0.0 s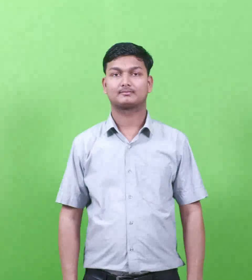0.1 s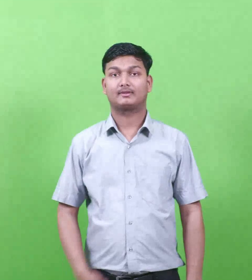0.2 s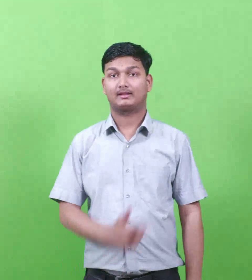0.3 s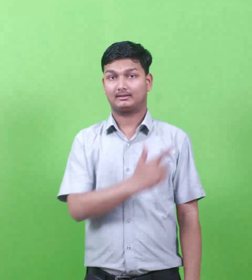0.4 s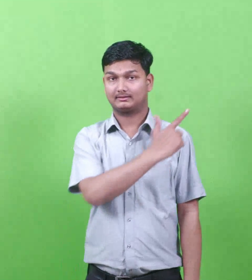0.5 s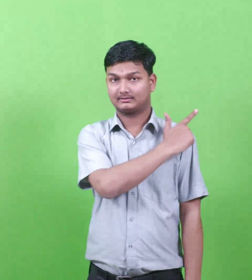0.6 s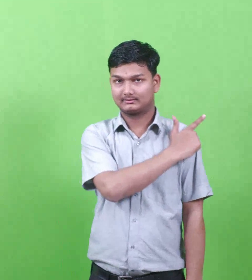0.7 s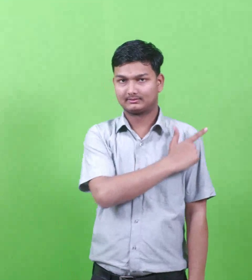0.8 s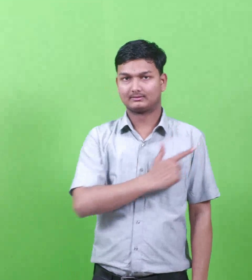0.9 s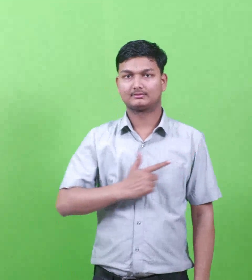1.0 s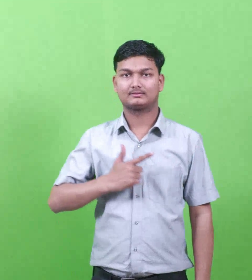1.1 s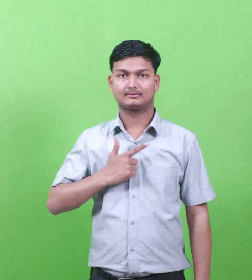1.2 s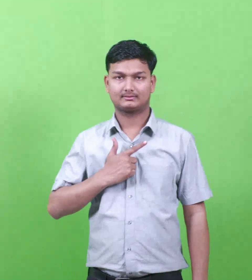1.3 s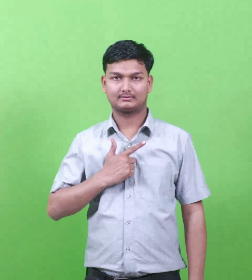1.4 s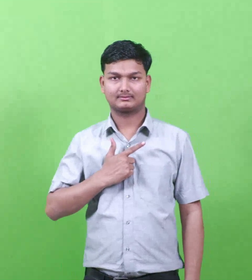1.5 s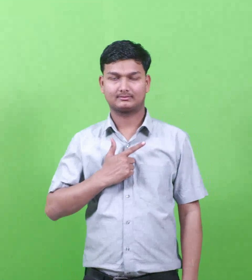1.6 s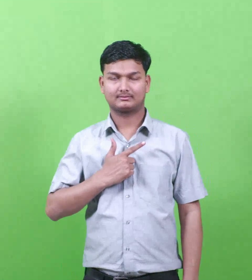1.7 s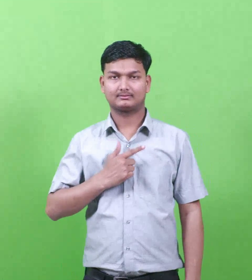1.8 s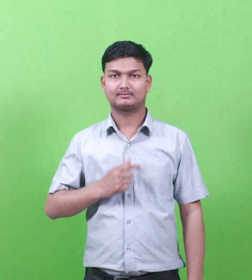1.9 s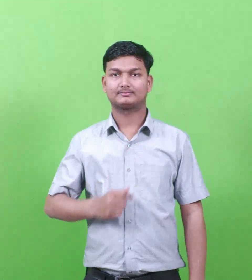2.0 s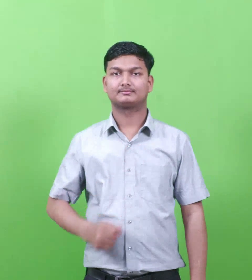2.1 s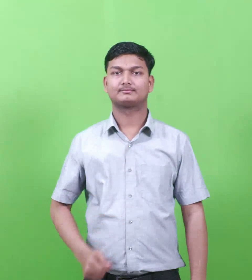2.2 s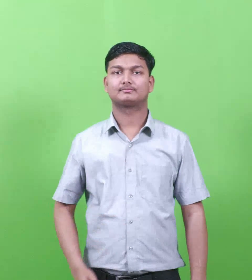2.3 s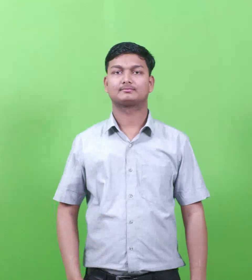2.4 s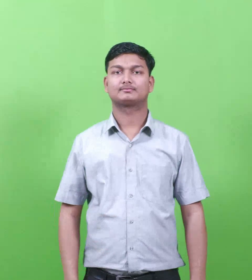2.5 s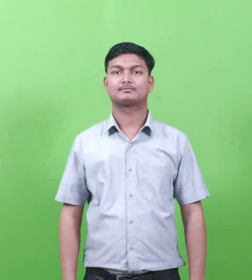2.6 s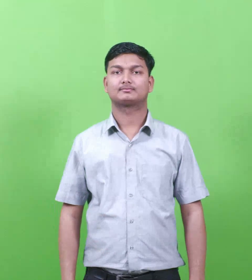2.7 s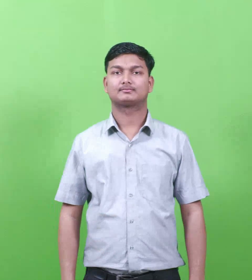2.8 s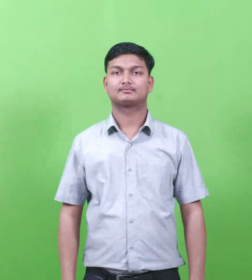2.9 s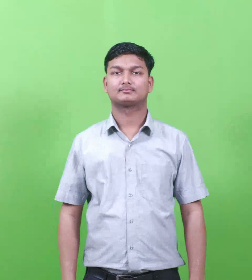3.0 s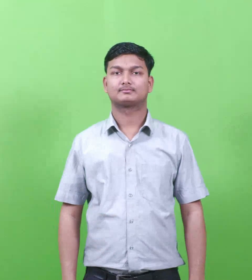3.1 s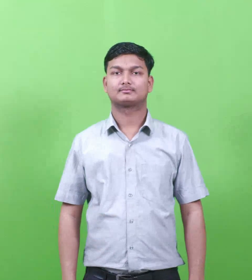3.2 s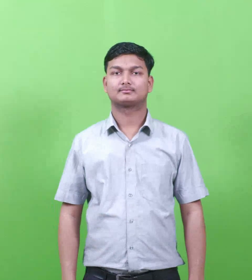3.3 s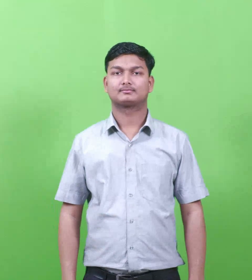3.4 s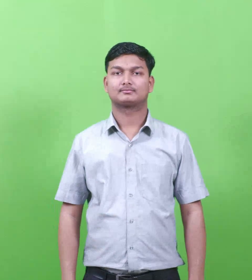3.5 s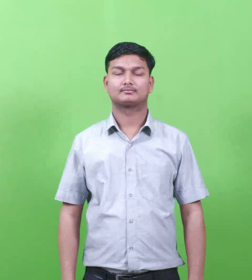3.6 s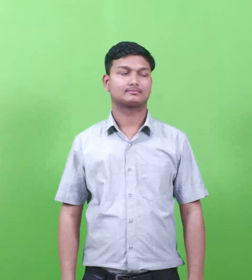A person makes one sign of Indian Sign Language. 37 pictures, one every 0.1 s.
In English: silas
